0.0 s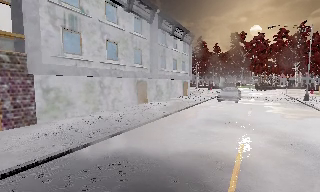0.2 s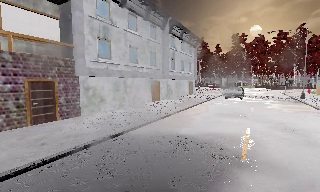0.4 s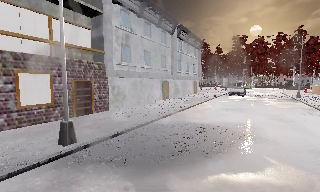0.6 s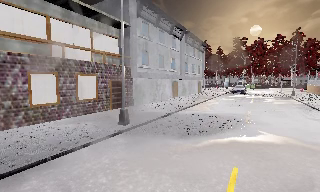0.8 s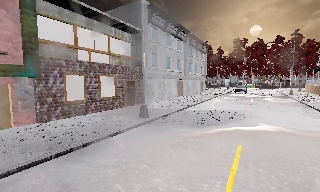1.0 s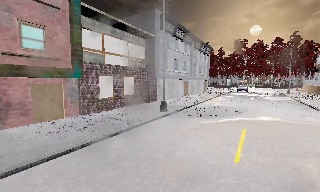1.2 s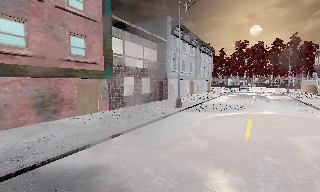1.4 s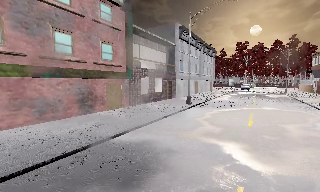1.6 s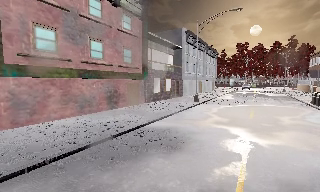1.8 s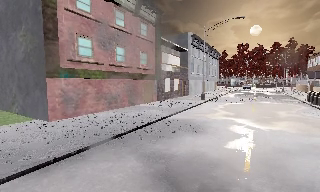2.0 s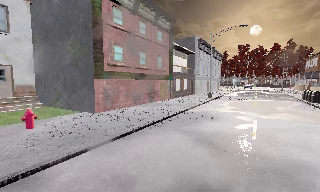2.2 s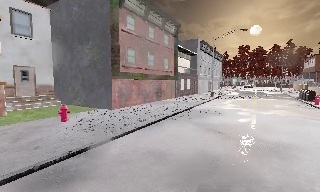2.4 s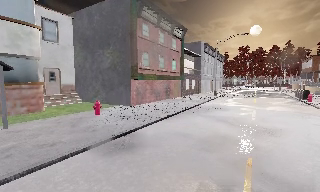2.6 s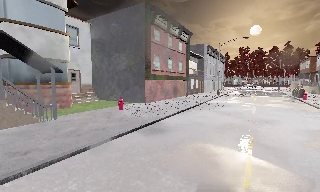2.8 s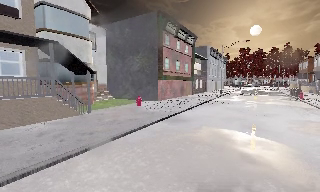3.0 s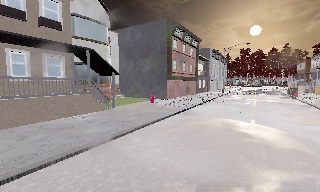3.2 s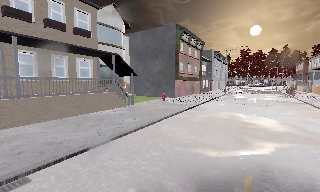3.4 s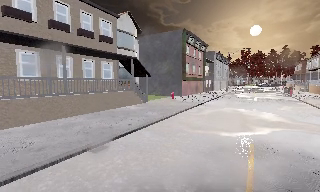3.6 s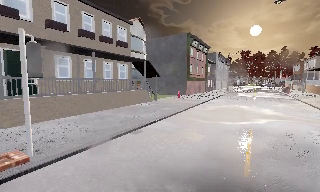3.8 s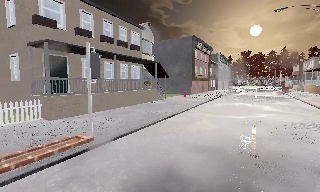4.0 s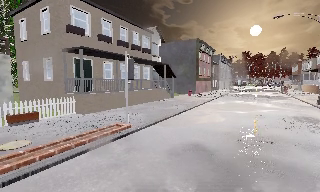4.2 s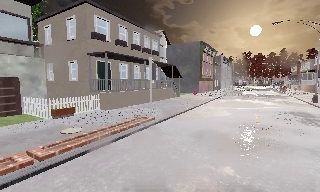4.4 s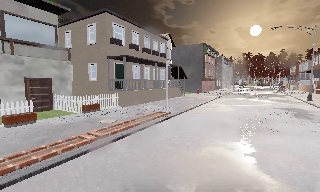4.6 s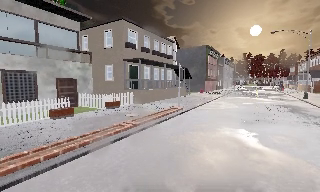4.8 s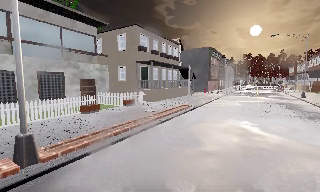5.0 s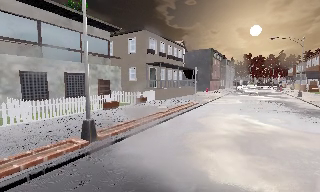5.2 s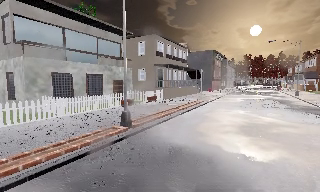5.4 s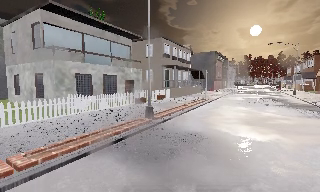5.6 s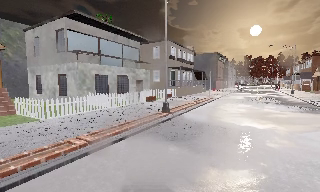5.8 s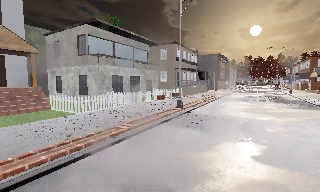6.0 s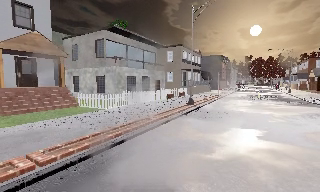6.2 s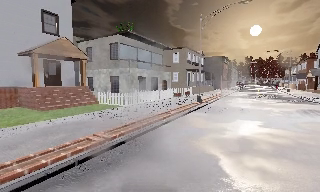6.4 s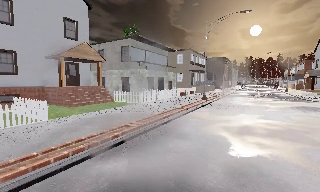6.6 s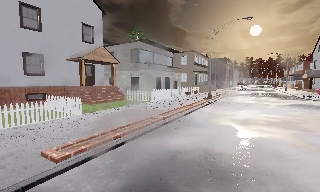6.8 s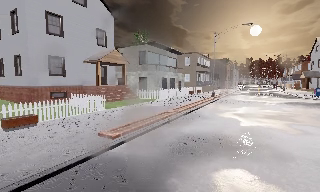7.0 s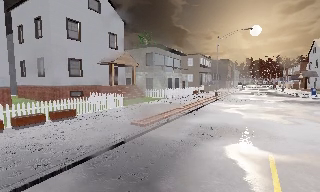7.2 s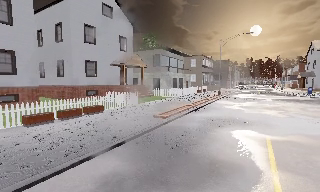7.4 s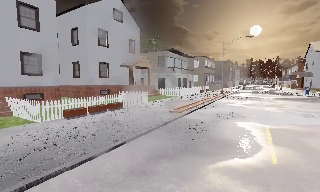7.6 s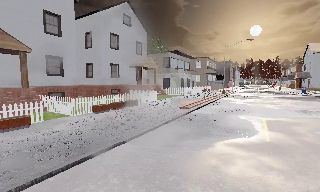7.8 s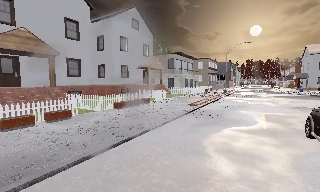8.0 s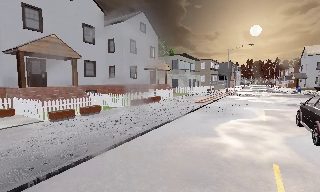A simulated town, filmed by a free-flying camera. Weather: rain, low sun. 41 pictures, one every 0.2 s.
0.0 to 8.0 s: The camera travels backward and to its left, about 75 m, so what stands in front gets smaller.
The film runs backward here.
